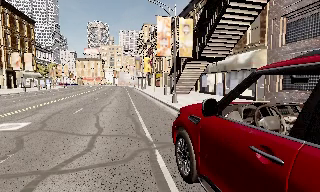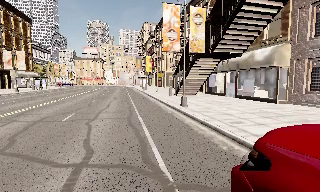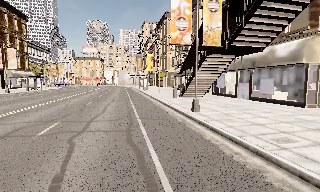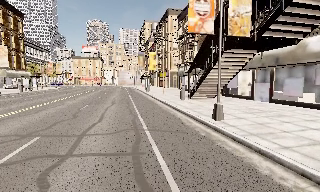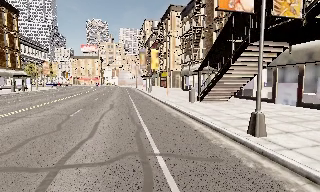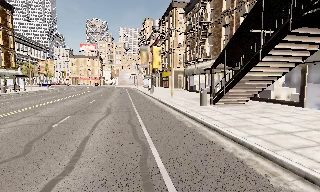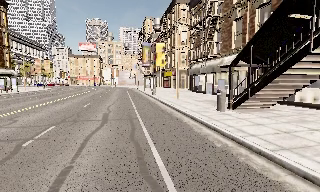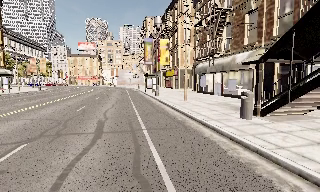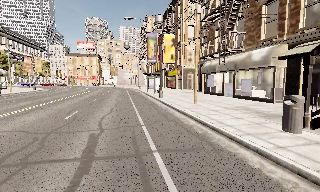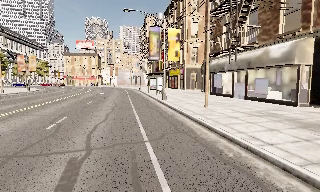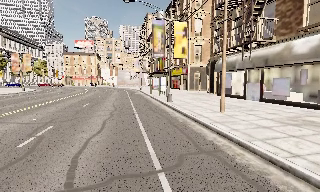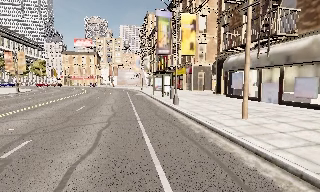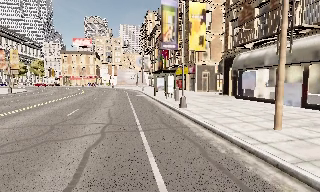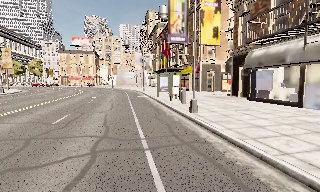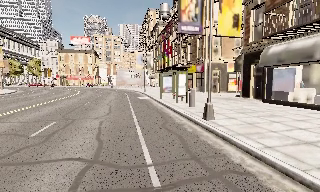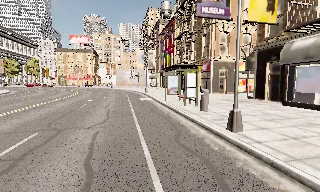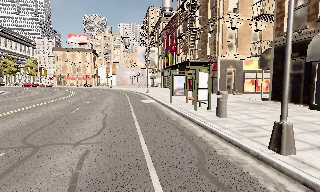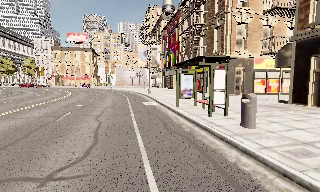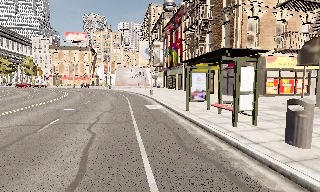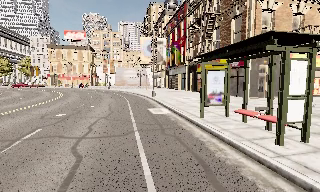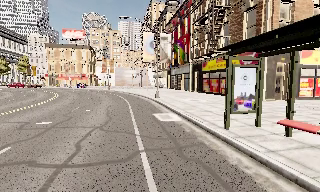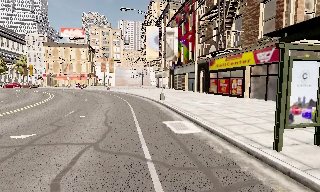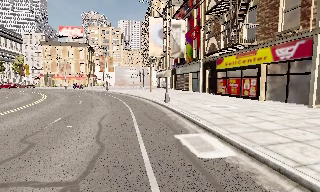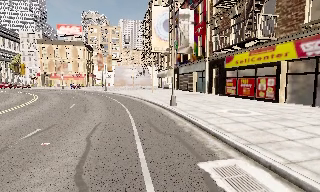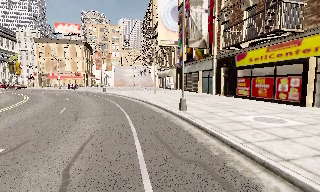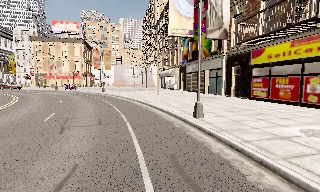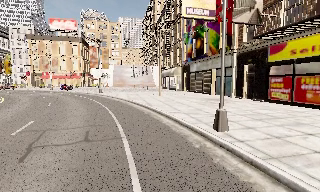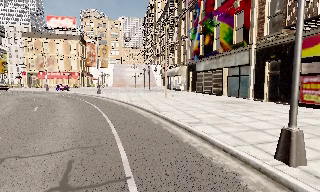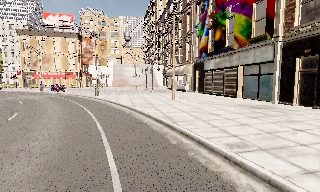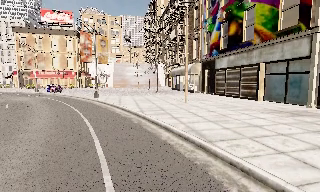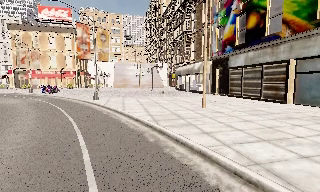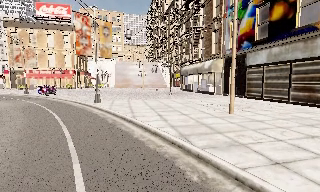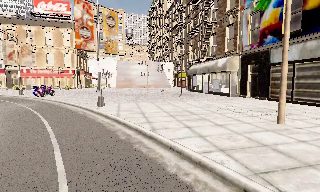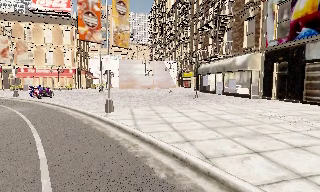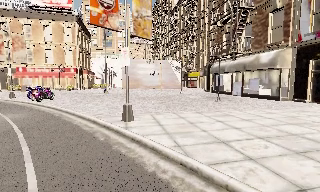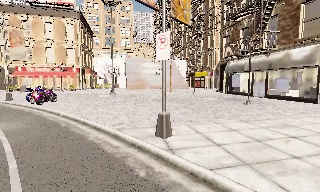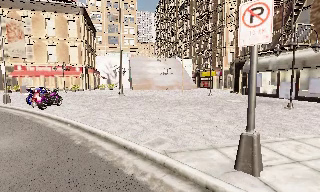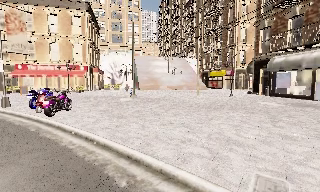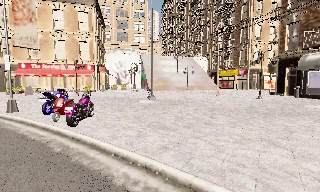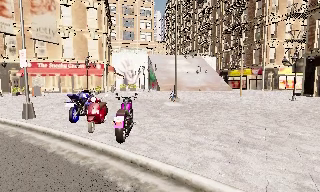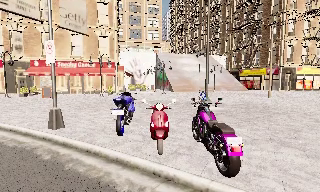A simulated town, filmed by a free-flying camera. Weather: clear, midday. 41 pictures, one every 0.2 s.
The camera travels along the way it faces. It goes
forward.
0.0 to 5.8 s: The camera travels forward, about 55 m, so what stands in front looms larger.
5.8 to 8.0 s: The camera travels forward and to its left, about 25 m, so what stands in front looms larger.
The film runs forward here.
